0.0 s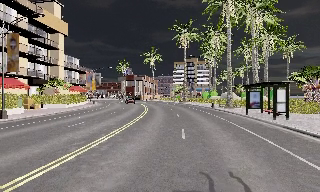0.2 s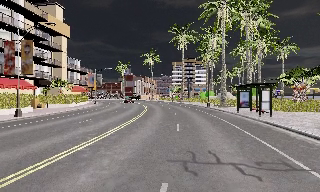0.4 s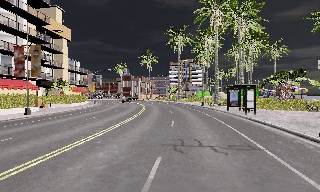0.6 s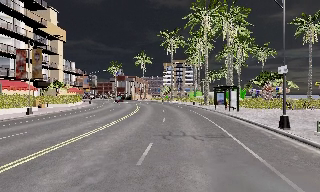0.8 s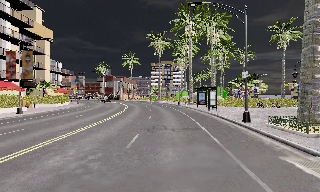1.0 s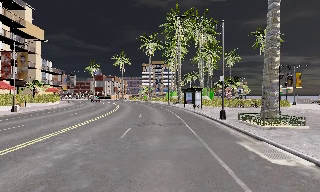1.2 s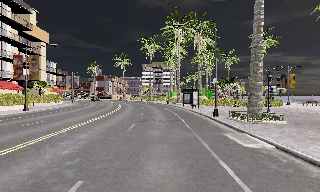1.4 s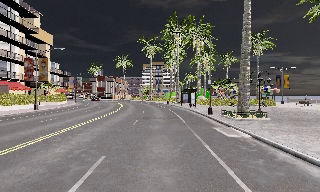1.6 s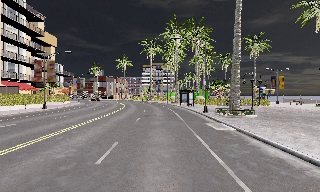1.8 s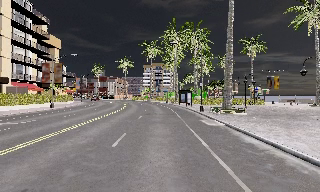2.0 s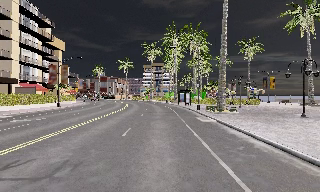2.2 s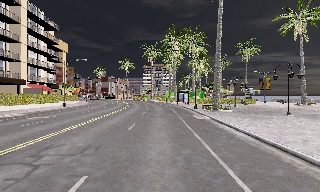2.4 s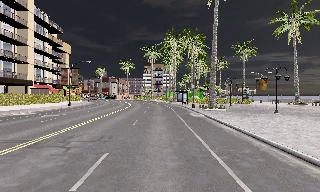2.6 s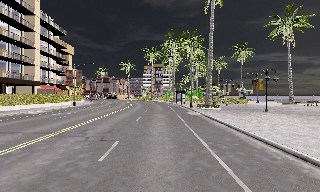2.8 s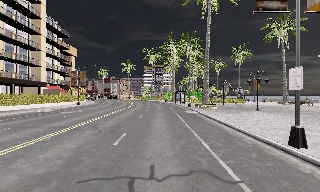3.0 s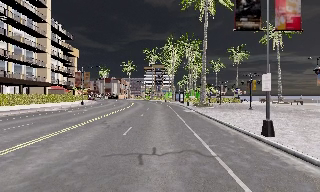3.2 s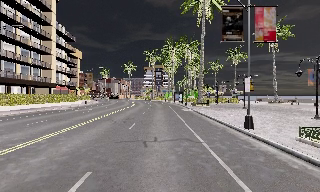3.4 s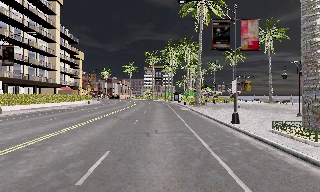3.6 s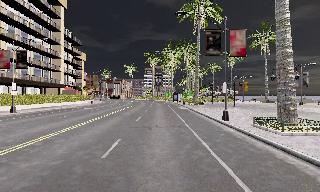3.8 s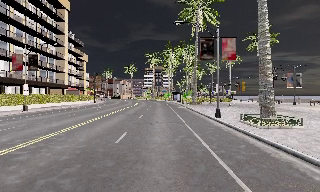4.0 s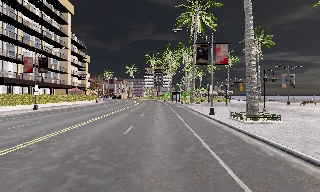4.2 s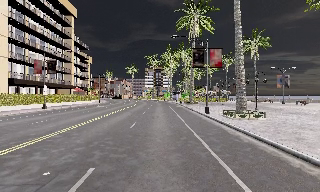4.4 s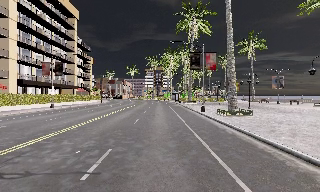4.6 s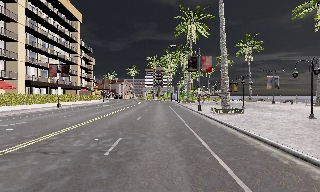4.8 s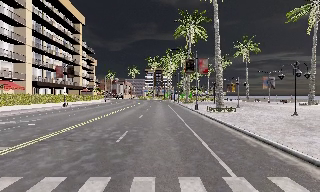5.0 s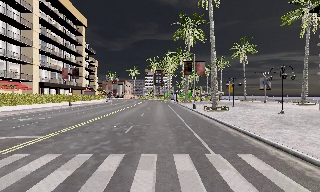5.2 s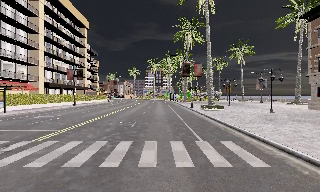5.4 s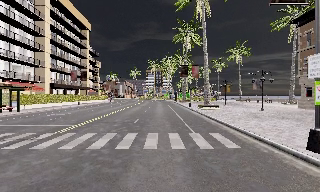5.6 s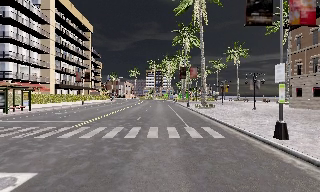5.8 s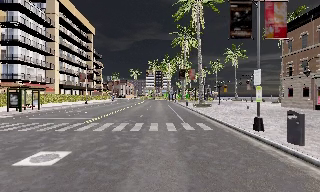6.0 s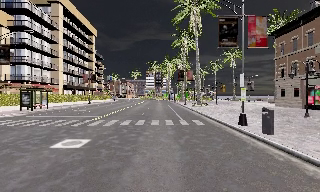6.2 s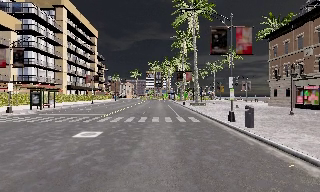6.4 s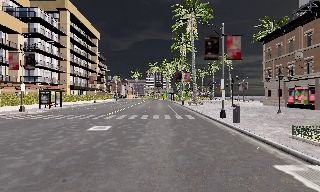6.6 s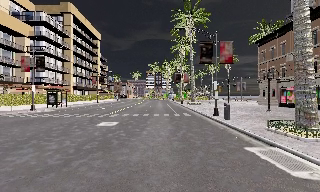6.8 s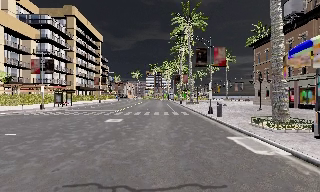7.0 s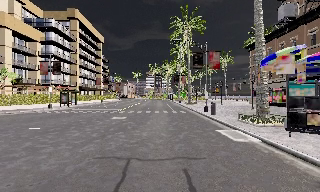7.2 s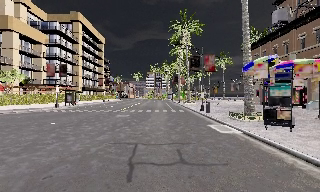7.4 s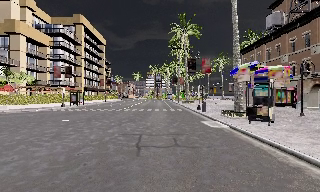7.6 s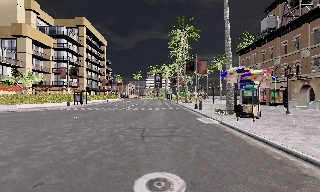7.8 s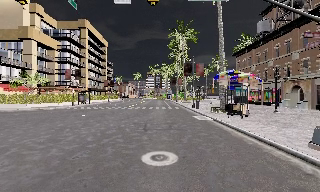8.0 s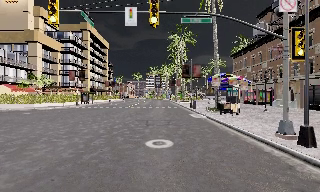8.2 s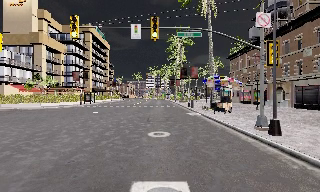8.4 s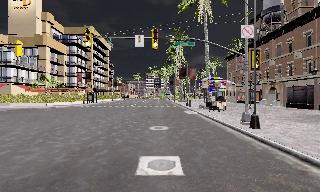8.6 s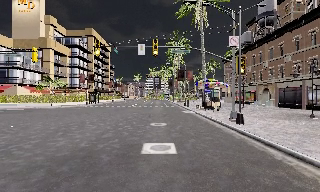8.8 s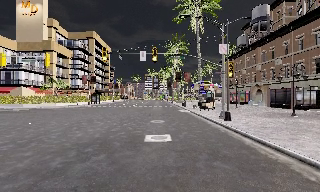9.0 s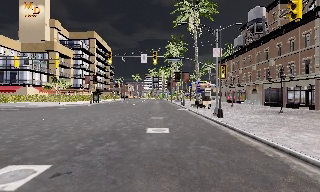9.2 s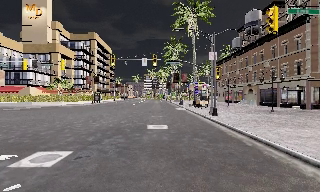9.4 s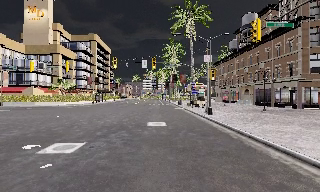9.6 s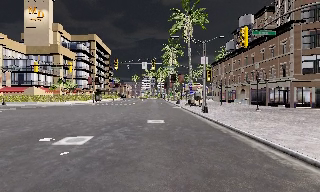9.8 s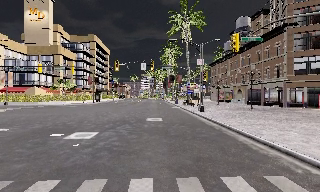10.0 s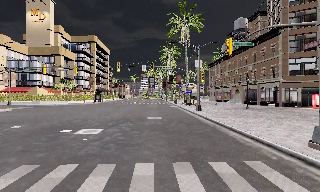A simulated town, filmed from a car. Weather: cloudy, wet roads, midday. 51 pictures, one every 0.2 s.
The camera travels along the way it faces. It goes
backward.
0.0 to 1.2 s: The camera swings to its right by about 10 degrees, and the scene slides to the left. It travels backward, about 9 m, so what stands in front gets smaller.
1.2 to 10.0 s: The camera travels backward, about 65 m, so what stands in front gets smaller.
The film runs backward here.
